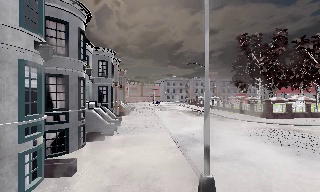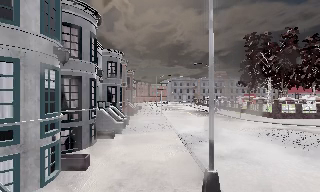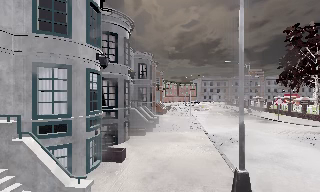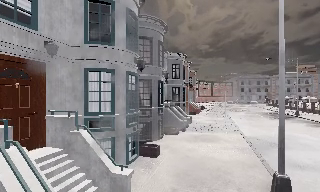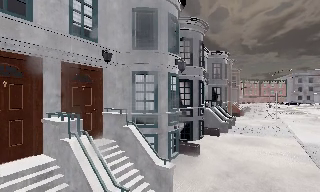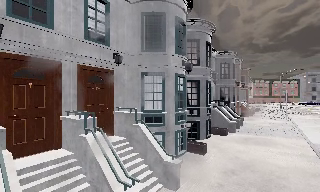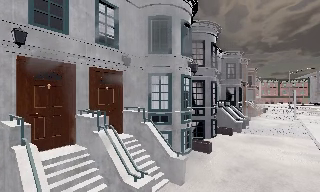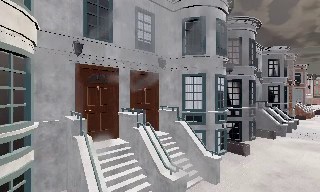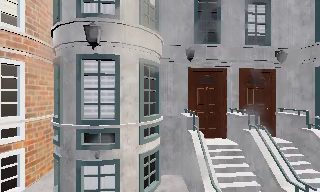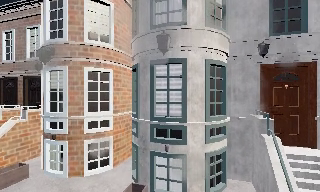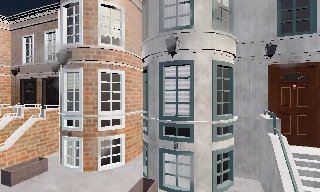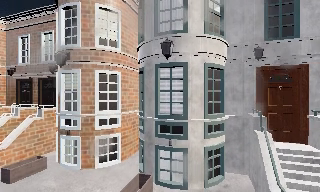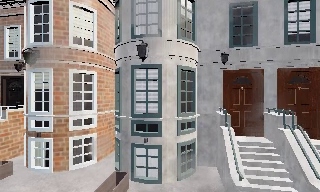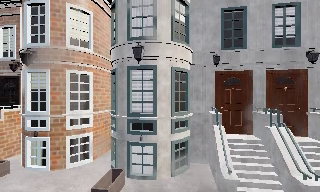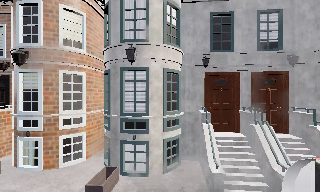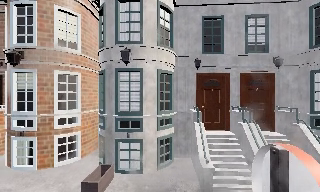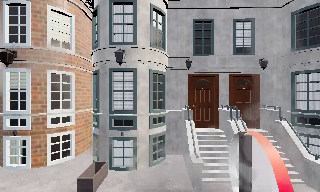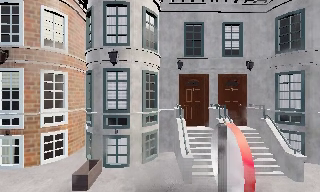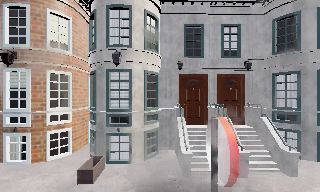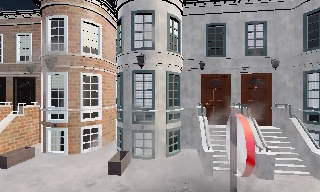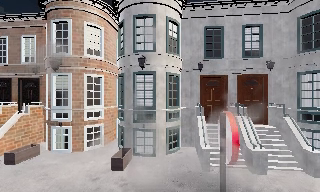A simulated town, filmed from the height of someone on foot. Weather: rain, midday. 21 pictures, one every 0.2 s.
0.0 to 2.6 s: The camera swings to its left by about 105 degrees, and the scene slides to the right. It travels backward, about 3.5 m.
2.6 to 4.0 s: The camera travels backward, about 1.5 m, so what stands in front gets smaller.
The film runs backward here.
